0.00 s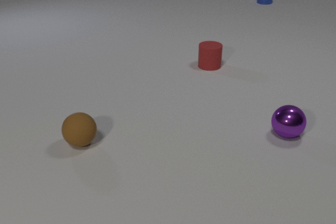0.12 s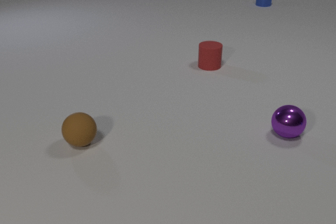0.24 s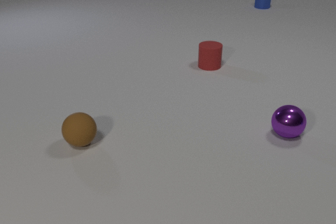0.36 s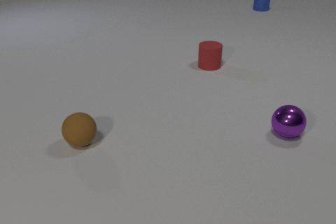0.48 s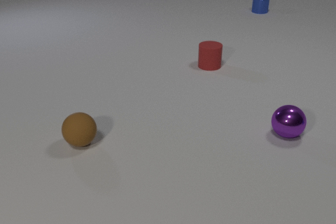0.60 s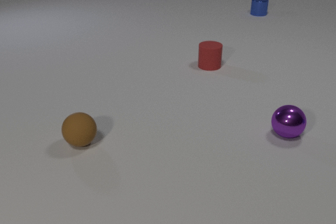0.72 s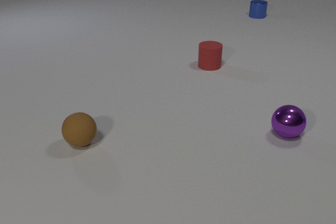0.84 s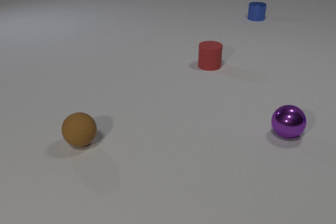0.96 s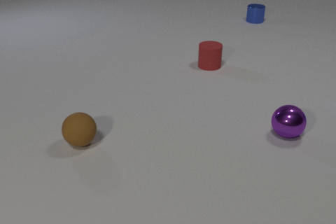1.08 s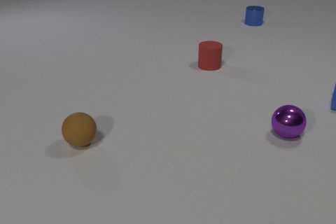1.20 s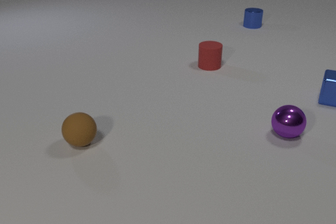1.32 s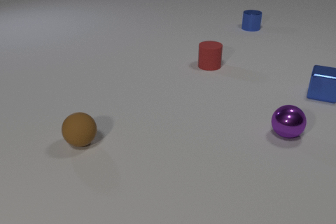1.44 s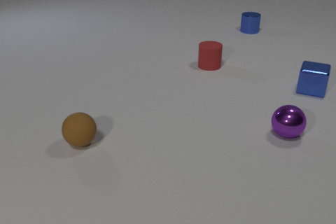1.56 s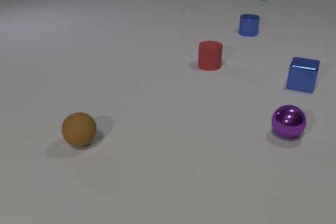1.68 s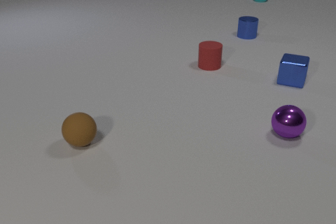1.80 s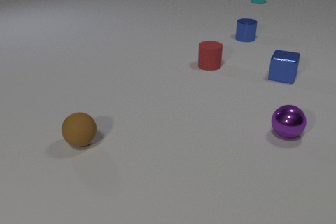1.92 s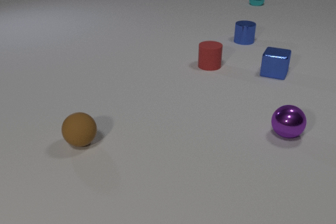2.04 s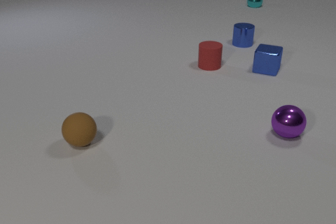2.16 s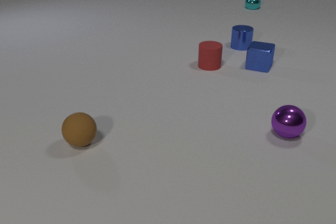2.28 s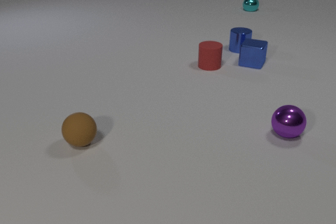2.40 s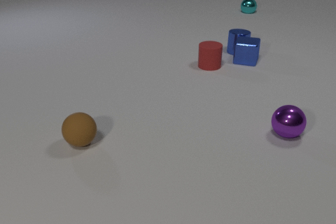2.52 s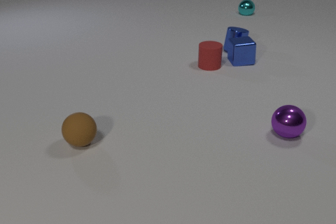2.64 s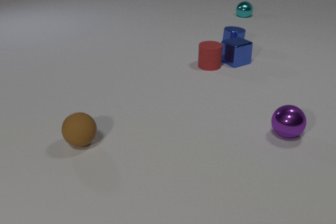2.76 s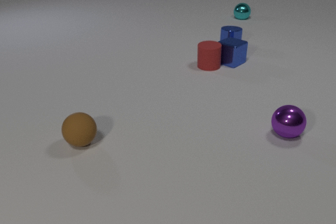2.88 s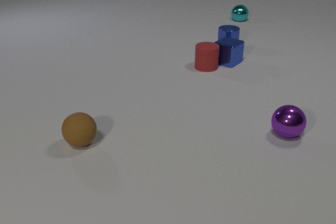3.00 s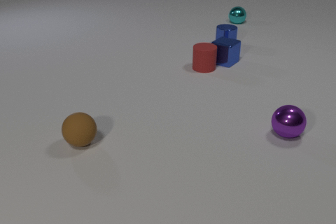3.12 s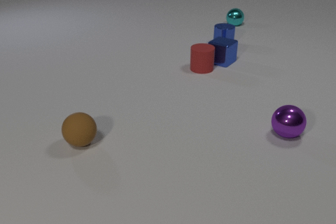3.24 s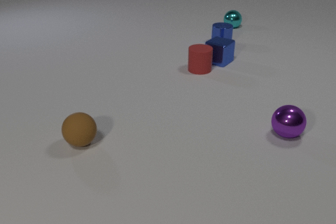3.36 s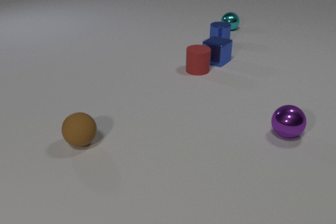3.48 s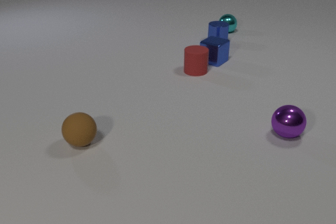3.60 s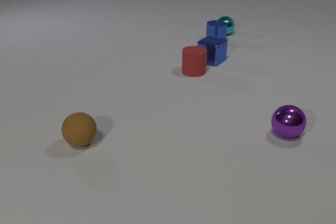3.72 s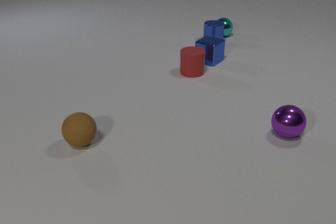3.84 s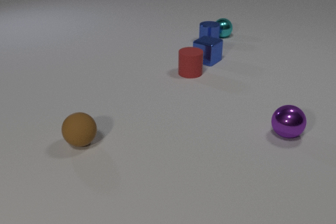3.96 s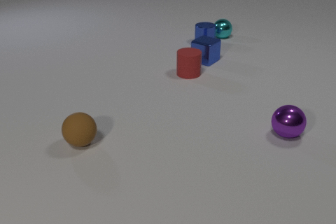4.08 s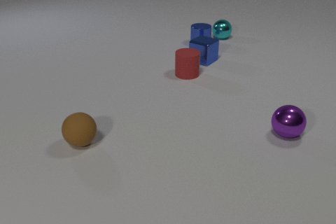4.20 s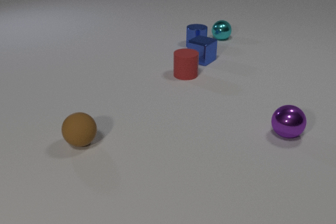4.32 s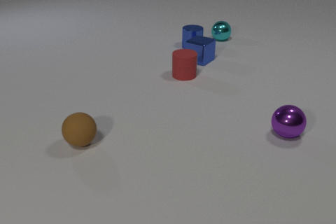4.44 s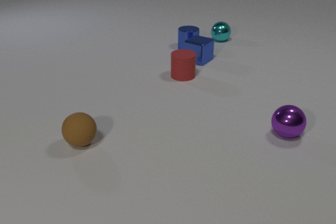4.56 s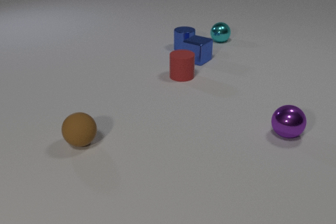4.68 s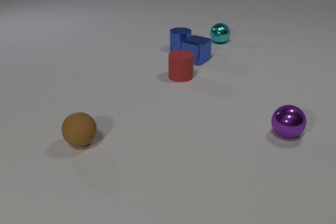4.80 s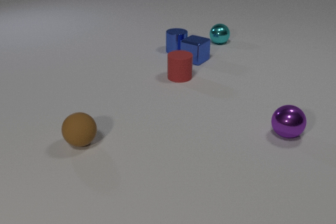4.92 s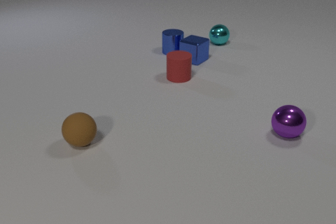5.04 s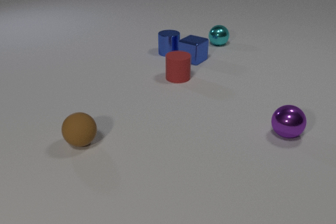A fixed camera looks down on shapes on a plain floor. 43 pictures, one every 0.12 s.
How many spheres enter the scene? 1.
Are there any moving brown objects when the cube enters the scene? no.
What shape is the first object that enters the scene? cube.
0.00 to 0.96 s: The blue metal cylinder slides toward the camera.
0.96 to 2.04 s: The blue metal cube comes in at the right edge, slides to the left and away from the camera. The blue metal cylinder slides toward the camera. The cyan metal sphere comes in at the top edge, rolls toward the camera.
2.04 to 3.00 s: The blue metal cube slides to the left, spins counterclockwise seen from above by about 75 degrees, its near face sliding to the right. The blue metal cylinder slides to the left and toward the camera. The red rubber cylinder slides toward the camera and to the left. The cyan metal sphere rolls toward the camera. The blue metal cube and the blue metal cylinder collide. The blue metal cube and the red rubber cylinder collide.
3.00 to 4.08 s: The blue metal cube slides to the left. The blue metal cylinder slides to the left. The red rubber cylinder slides toward the camera and to the left. The cyan metal sphere rolls toward the camera. The blue metal cylinder and the cyan metal sphere collide.
4.08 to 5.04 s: The blue metal cube slides to the left. The blue metal cylinder slides to the left and toward the camera. The red rubber cylinder slides to the left and toward the camera. The cyan metal sphere rolls toward the camera.
